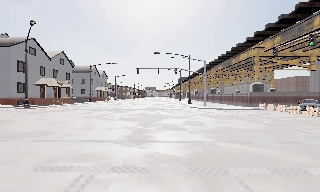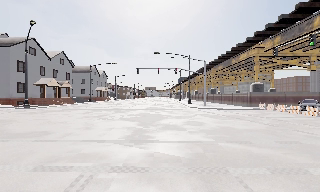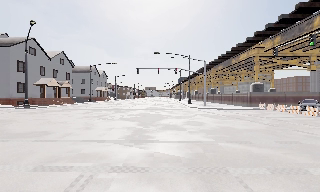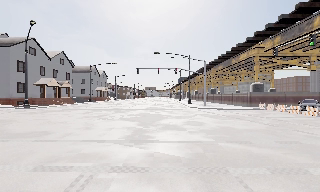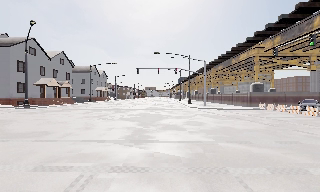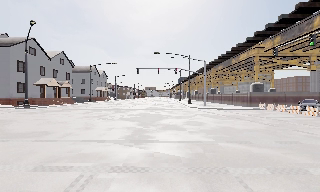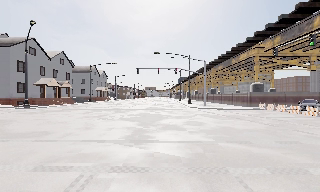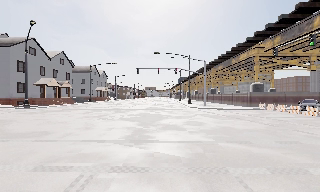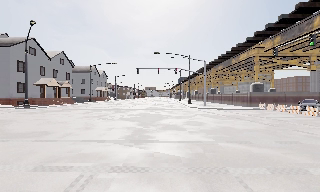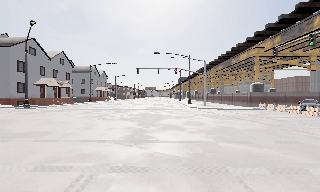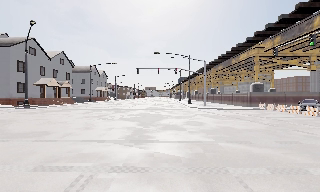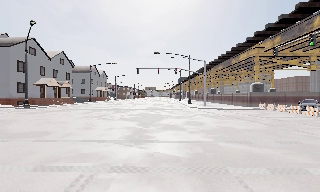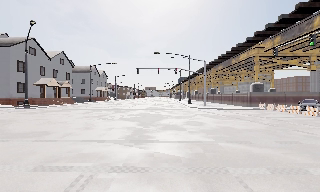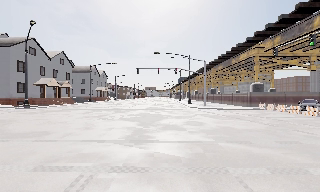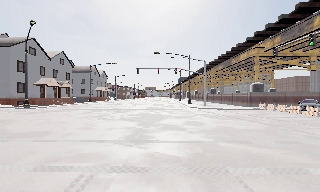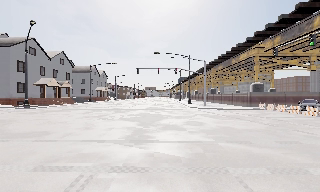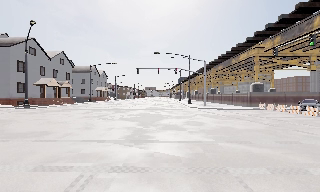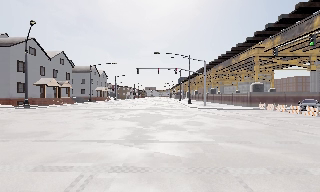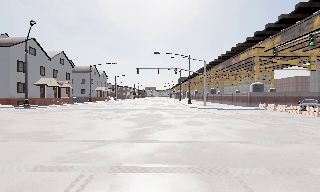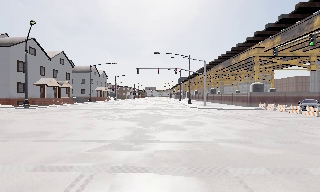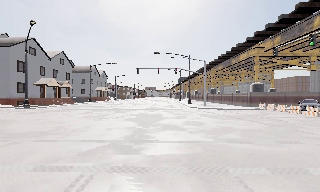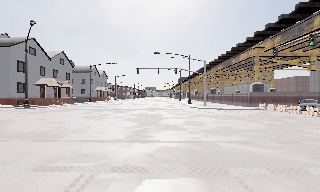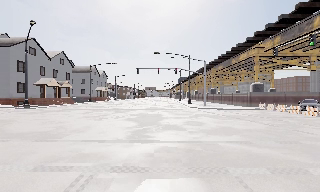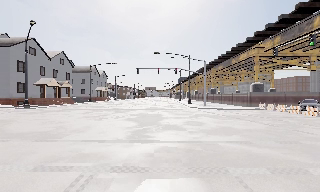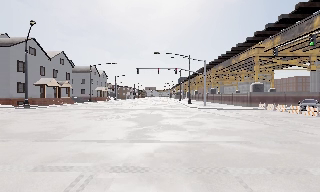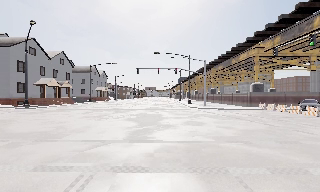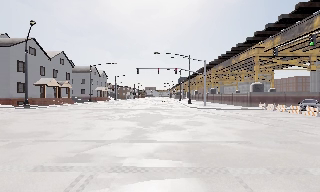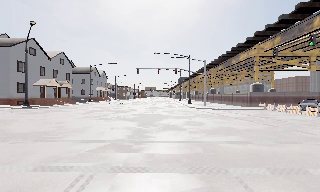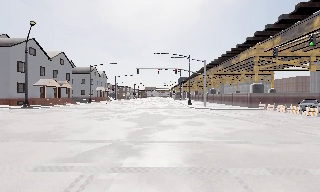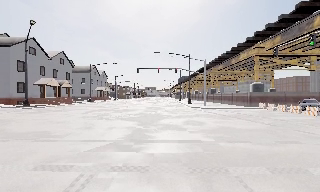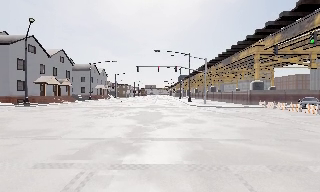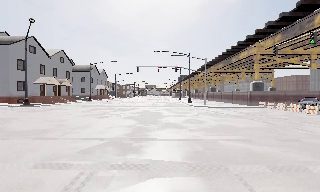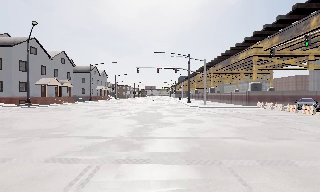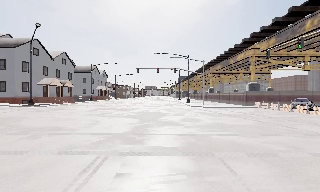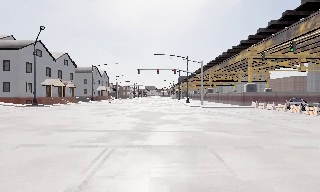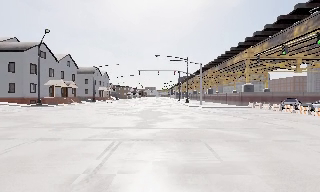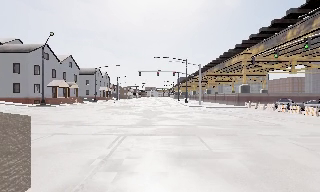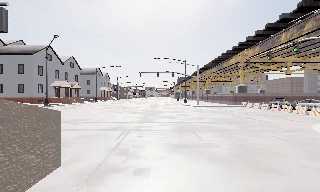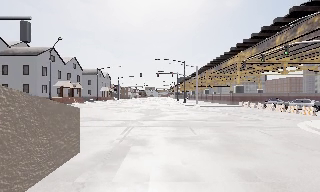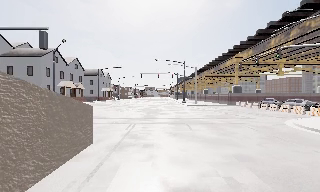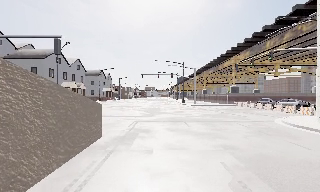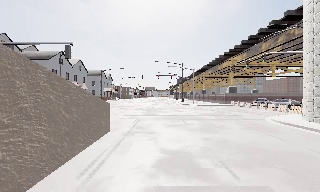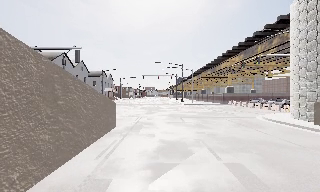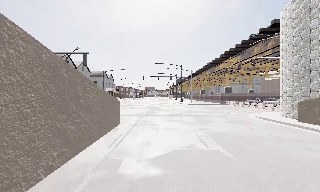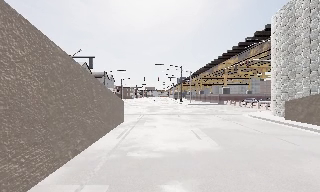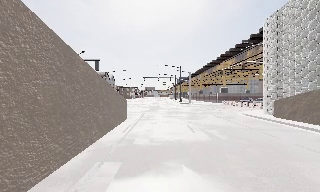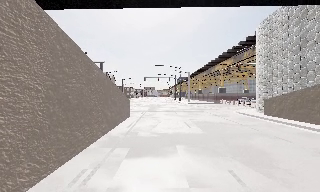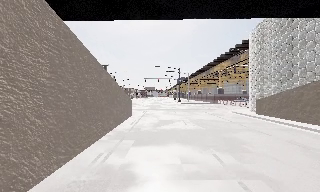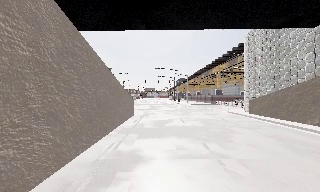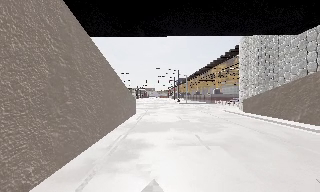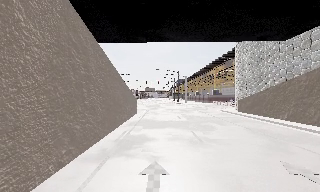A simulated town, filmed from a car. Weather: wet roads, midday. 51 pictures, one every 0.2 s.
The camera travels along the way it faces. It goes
backward.
0.0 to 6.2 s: The camera keeps its place and its aim.
6.2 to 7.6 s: The camera travels backward, about 6 m, so what stands in front gets smaller. It gains speed.
7.6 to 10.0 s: The camera travels backward, about 14 m, so what stands in front gets smaller.
The film runs backward here.
